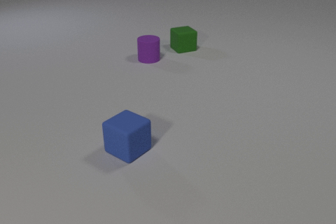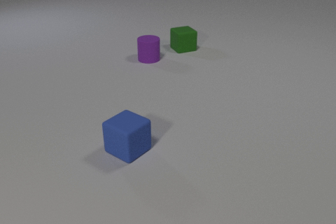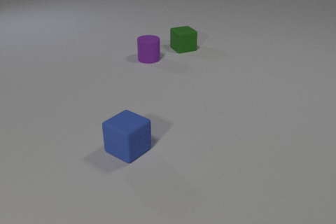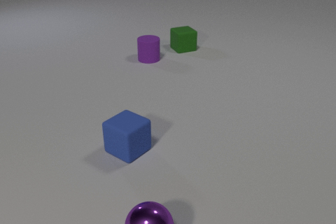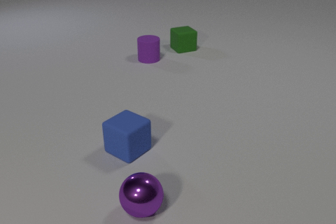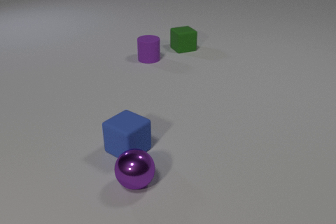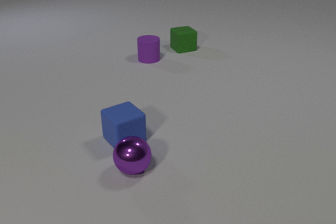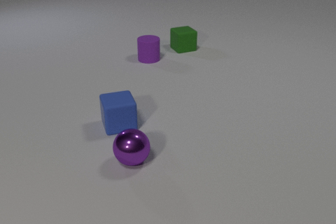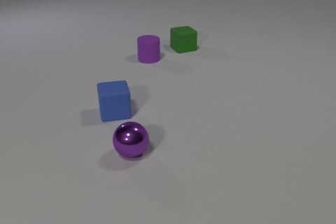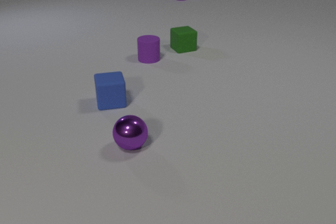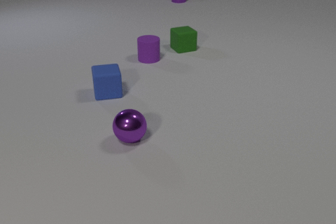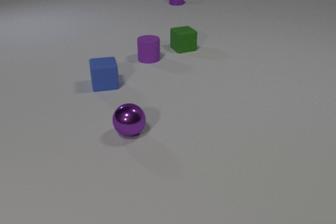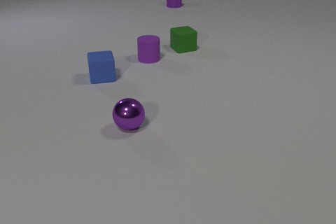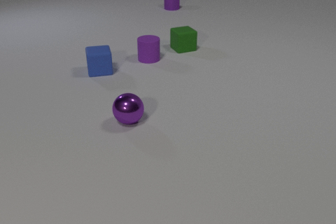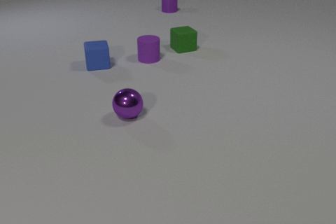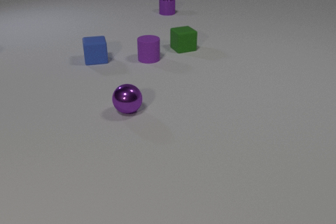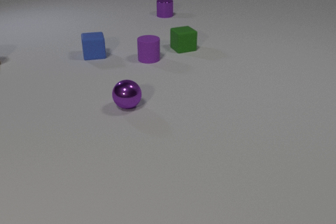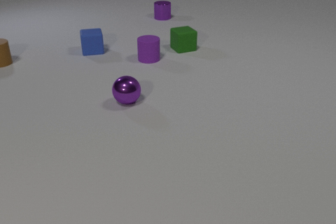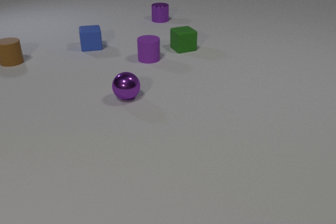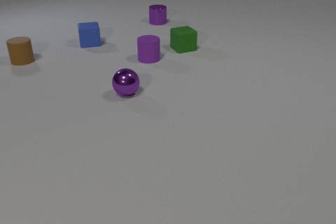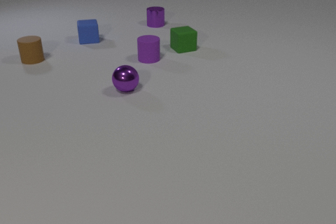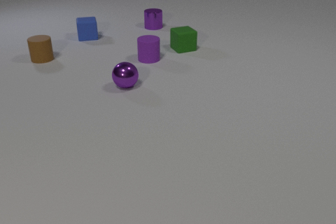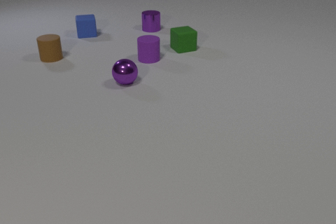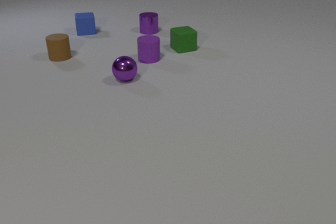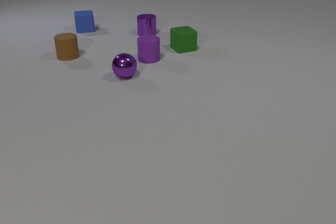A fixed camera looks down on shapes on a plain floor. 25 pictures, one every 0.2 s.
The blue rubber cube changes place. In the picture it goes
away from the camera.
The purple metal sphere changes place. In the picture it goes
away from the camera.
0.0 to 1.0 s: The purple metal sphere comes in at the bottom edge, rolls away from the camera.
1.0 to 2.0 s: The purple metal sphere rolls away from the camera. The blue rubber cube slides away from the camera, spins clockwise seen from above by about 45 degrees, its near face sliding to the left. The purple metal cylinder comes in at the top edge, slides toward the camera. The purple metal sphere and the blue rubber cube collide.
2.0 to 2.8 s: The purple metal sphere rolls away from the camera. The blue rubber cube slides away from the camera. The purple metal cylinder slides toward the camera.
2.8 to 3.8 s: The purple metal sphere rolls away from the camera. The blue rubber cube slides away from the camera. The brown rubber cylinder comes in at the left edge, slides to the right. The purple metal cylinder slides toward the camera.
3.8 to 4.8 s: The purple metal sphere rolls away from the camera. The blue rubber cube slides away from the camera. The brown rubber cylinder slides to the right. The purple metal cylinder slides toward the camera.
How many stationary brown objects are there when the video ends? 0.
How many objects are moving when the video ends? 4.
How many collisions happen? 1.
